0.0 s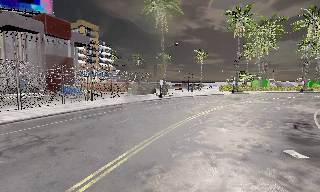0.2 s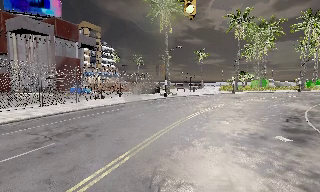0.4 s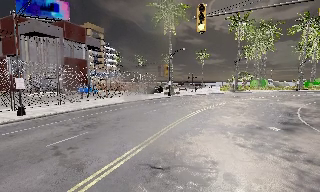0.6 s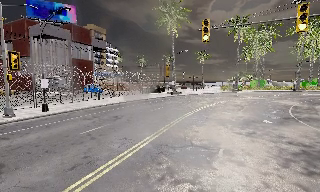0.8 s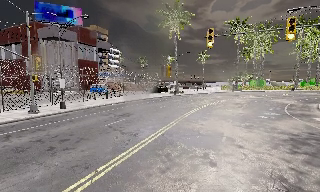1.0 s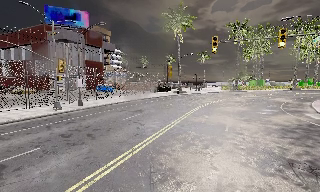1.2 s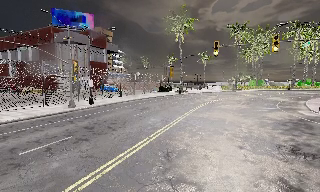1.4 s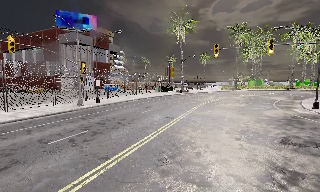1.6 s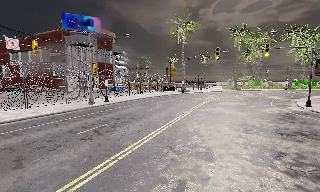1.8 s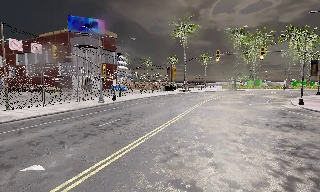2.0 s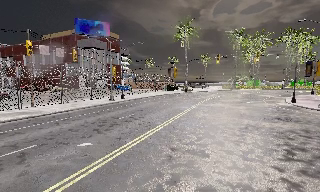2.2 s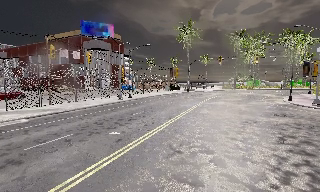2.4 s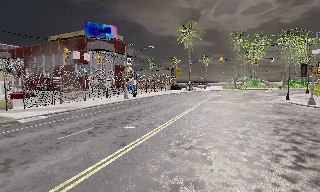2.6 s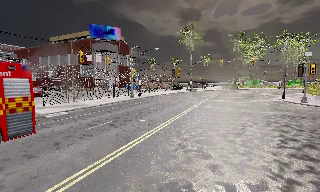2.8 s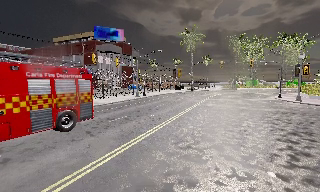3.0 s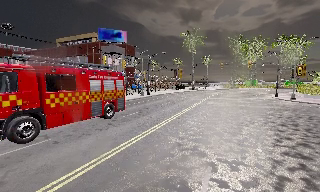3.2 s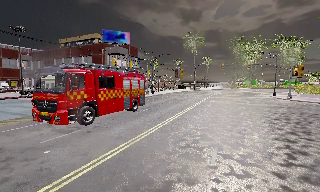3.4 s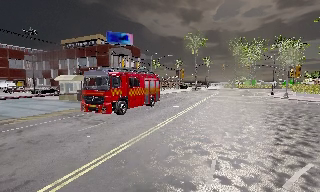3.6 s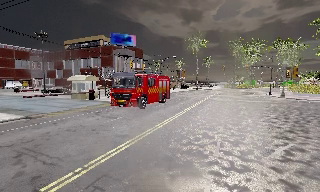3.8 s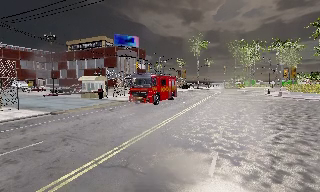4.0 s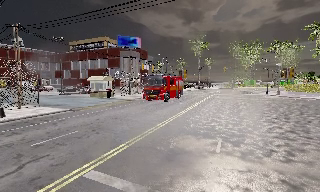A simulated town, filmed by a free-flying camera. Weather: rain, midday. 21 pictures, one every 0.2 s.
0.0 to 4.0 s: The camera travels backward and to its left, about 30 m, so what stands in front gets smaller.
The film runs backward here.
